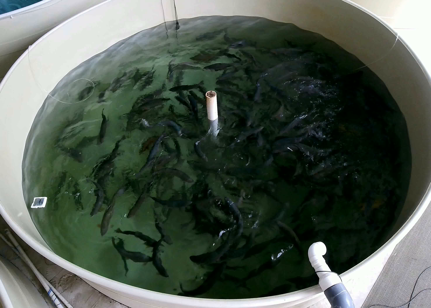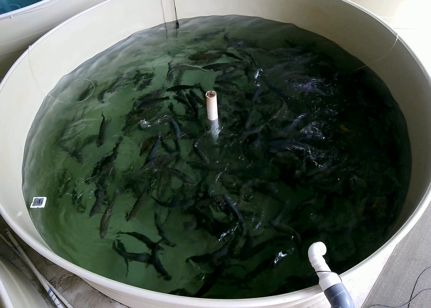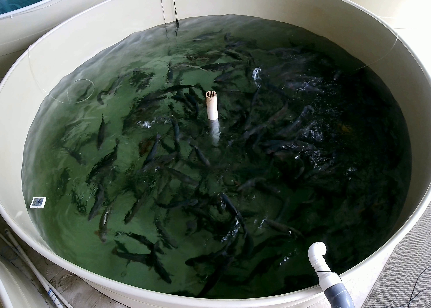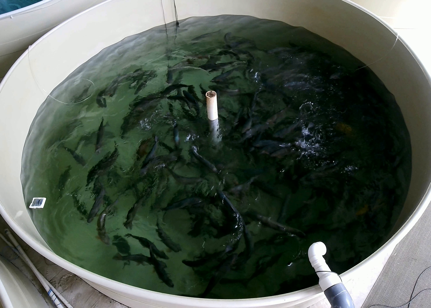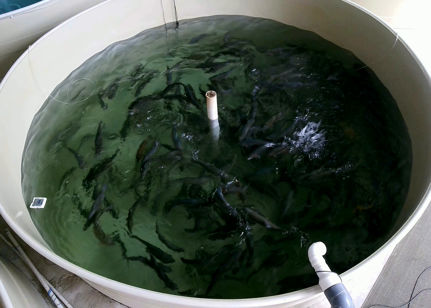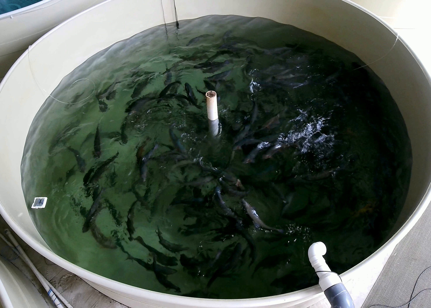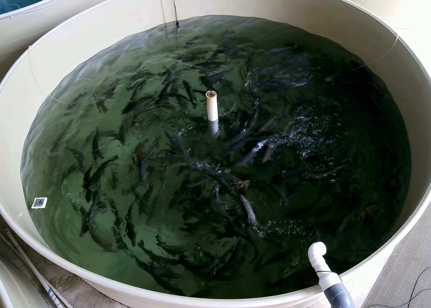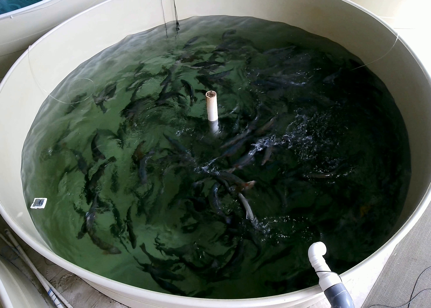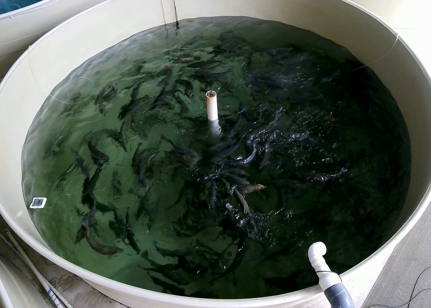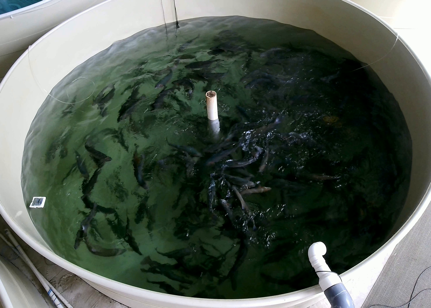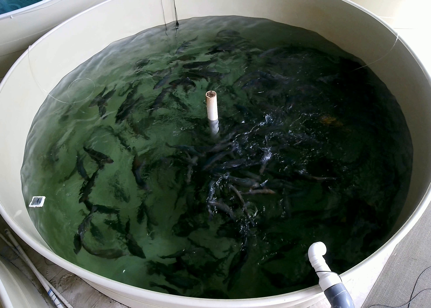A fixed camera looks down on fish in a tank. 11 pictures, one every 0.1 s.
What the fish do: Foraging.
